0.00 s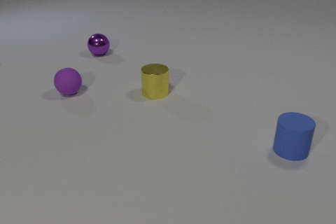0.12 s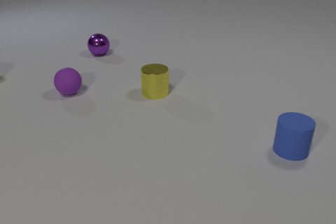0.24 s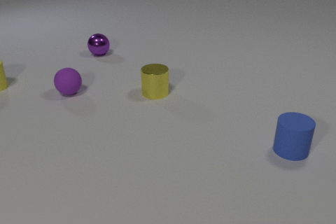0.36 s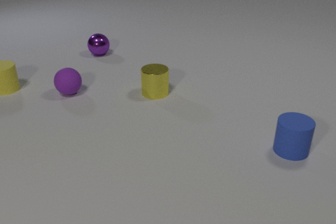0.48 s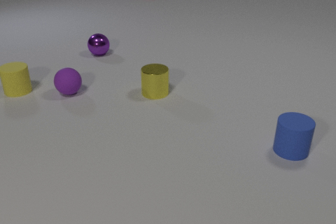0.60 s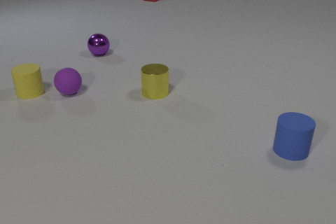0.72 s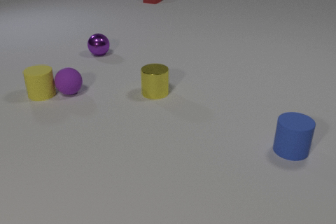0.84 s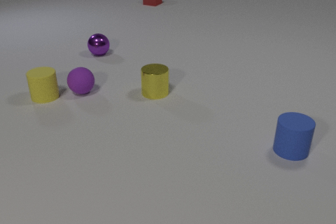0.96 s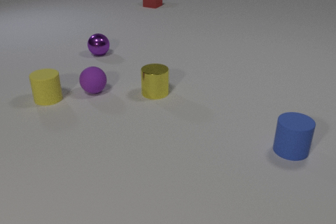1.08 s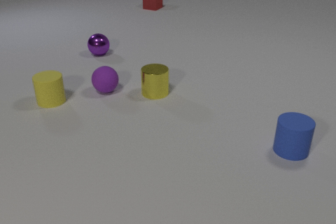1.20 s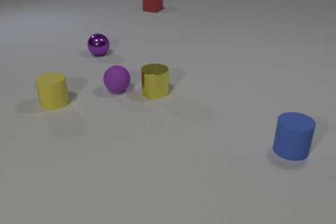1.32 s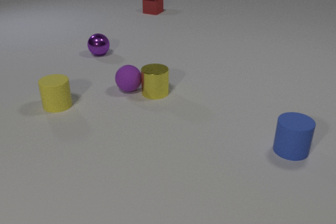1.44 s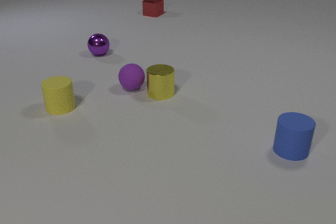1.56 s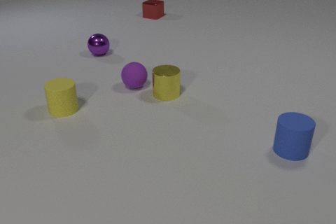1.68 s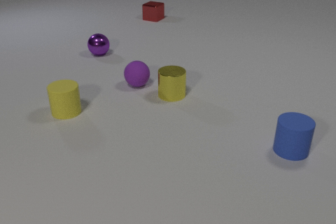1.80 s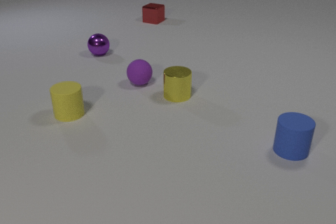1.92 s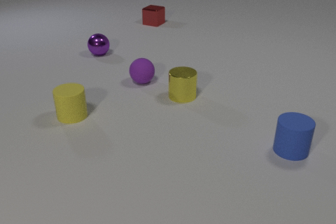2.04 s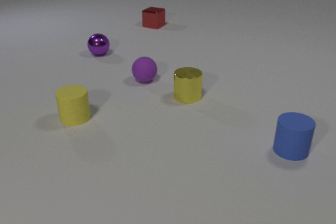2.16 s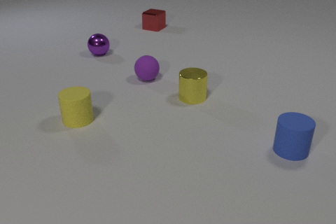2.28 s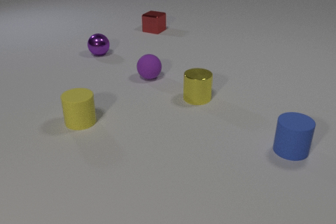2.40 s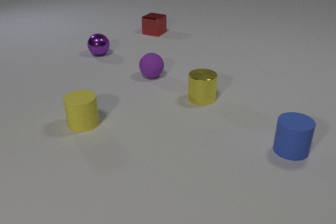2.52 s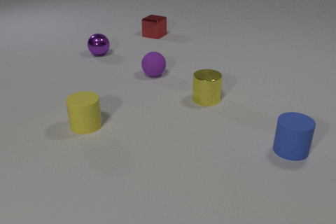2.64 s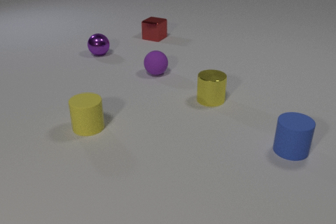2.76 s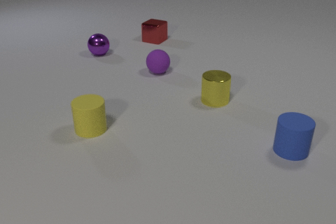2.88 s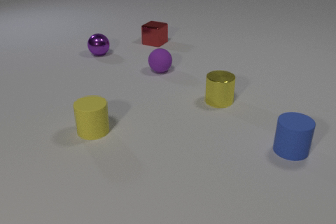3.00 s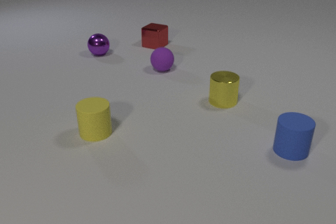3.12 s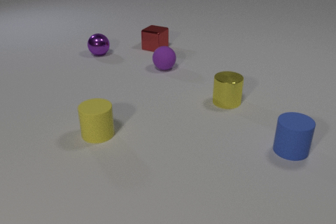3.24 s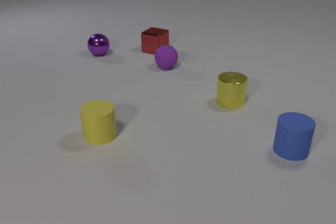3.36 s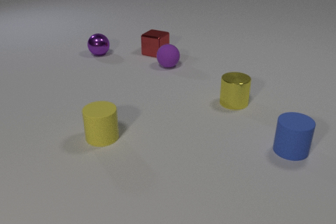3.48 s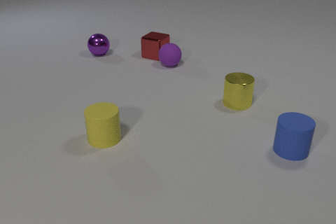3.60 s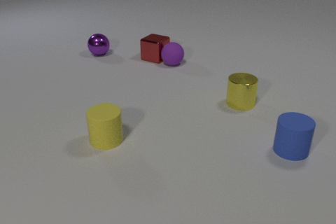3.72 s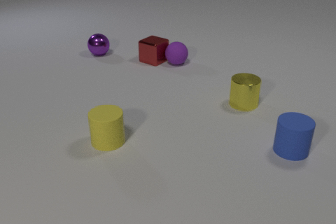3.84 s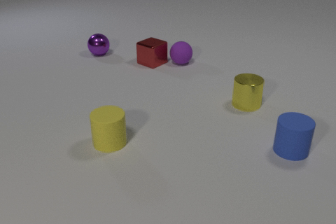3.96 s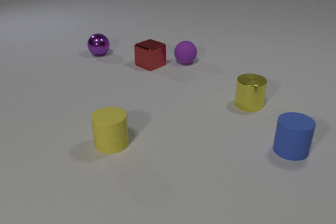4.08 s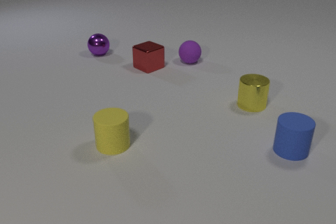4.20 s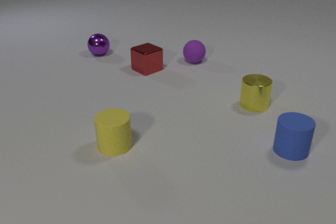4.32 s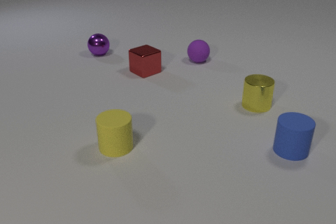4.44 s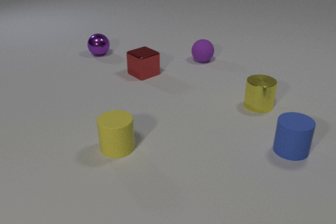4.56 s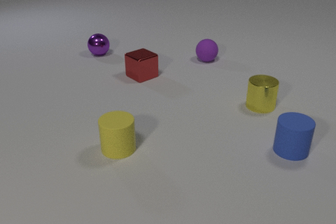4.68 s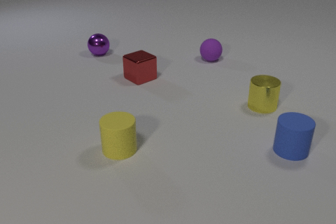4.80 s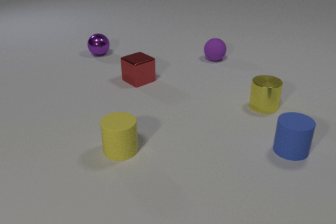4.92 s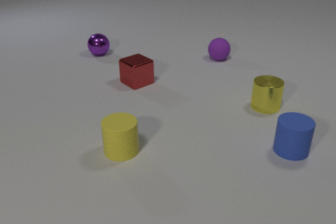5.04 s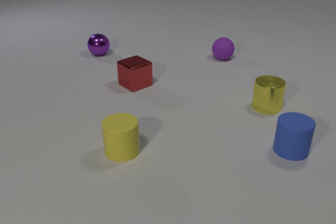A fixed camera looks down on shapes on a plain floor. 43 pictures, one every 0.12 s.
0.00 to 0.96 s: The yellow rubber cylinder comes in at the left edge, slides to the right and toward the camera. The purple rubber sphere rolls to the right. The red metal cube comes in at the top edge, slides toward the camera. The yellow rubber cylinder and the purple rubber sphere collide.
0.96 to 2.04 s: The yellow rubber cylinder slides toward the camera and to the right. The purple rubber sphere rolls to the right. The yellow metal cylinder slides to the right. The red metal cube slides toward the camera. The purple rubber sphere and the yellow metal cylinder collide.
2.04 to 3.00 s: The yellow rubber cylinder slides toward the camera and to the right. The purple rubber sphere rolls away from the camera and to the right. The yellow metal cylinder slides to the right. The red metal cube slides toward the camera.
3.00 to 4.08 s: The yellow rubber cylinder slides toward the camera and to the right. The purple rubber sphere rolls to the right and away from the camera. The yellow metal cylinder slides to the right. The red metal cube slides toward the camera. The purple rubber sphere and the red metal cube collide.
4.08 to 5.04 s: The yellow rubber cylinder slides toward the camera and to the right. The purple rubber sphere rolls to the right. The yellow metal cylinder slides to the right. The red metal cube slides toward the camera.
What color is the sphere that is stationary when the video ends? purple.
What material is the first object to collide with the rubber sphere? rubber.
What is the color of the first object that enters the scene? yellow.
